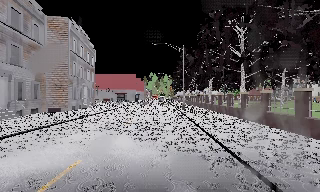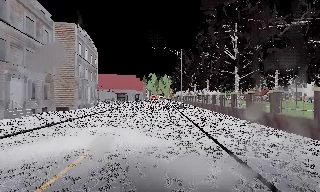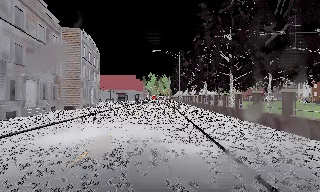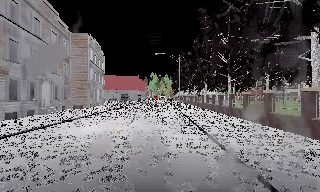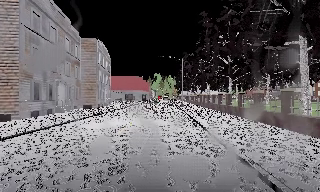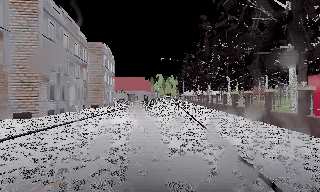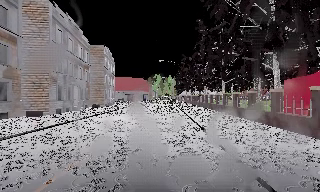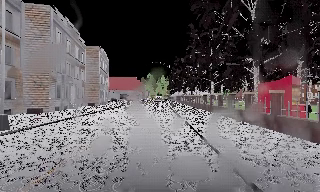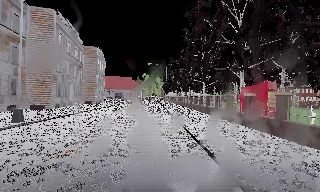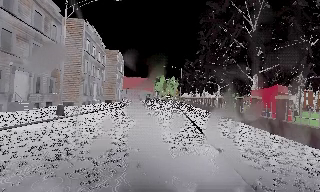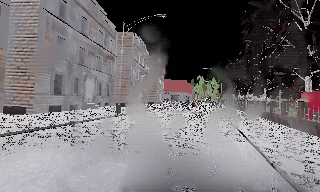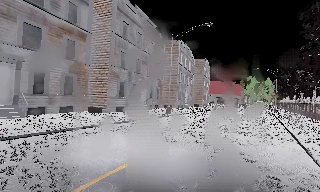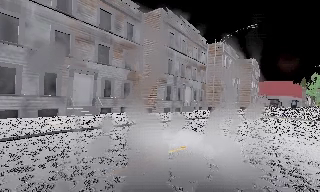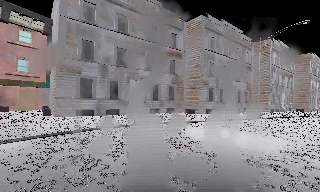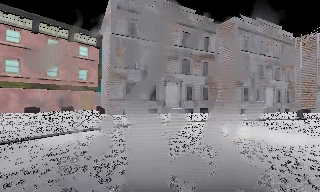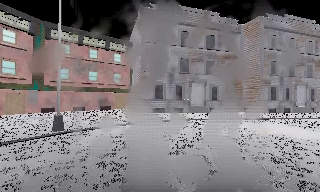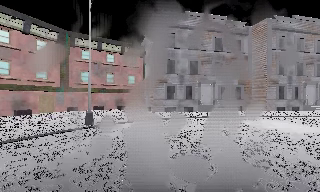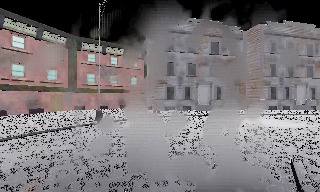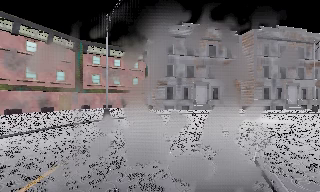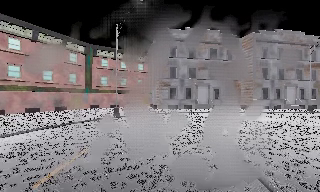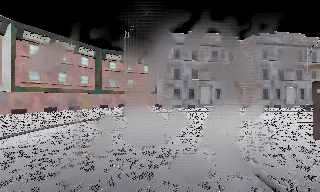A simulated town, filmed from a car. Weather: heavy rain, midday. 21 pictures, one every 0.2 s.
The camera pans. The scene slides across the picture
to the right.
The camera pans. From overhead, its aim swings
counterclockwise.
0.0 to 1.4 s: The camera travels backward, about 10 m, so what stands in front gets smaller.
1.4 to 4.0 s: The scene slides to the right, as the camera pans about 90 degrees to its left. It travels backward, about 18 m.
The film runs backward here.
